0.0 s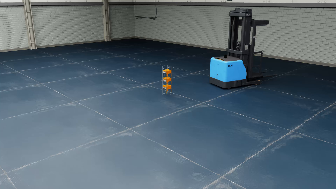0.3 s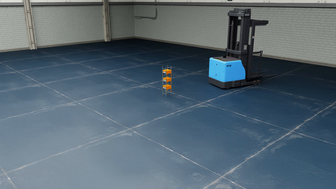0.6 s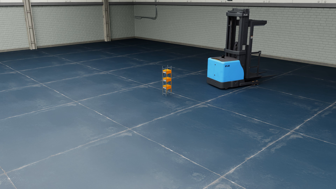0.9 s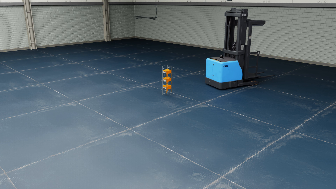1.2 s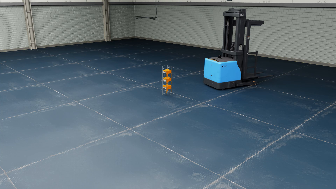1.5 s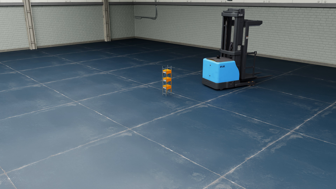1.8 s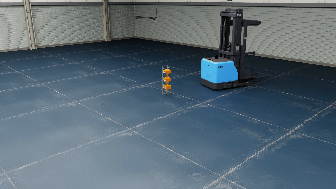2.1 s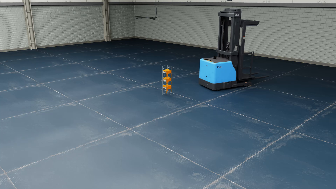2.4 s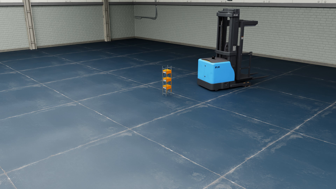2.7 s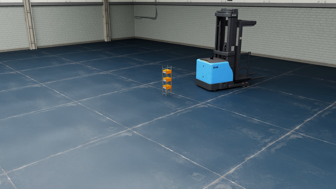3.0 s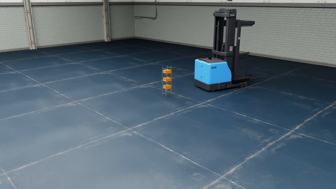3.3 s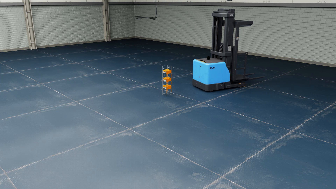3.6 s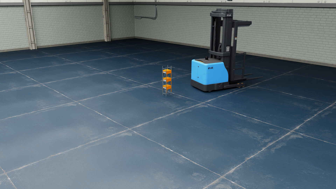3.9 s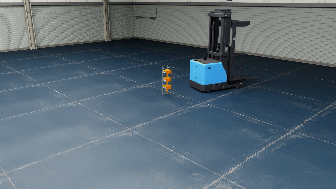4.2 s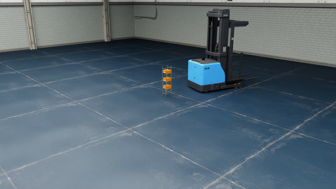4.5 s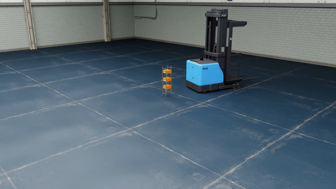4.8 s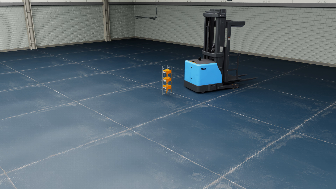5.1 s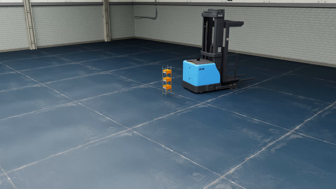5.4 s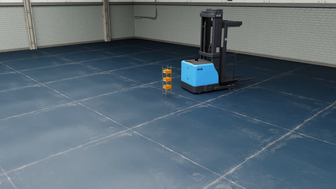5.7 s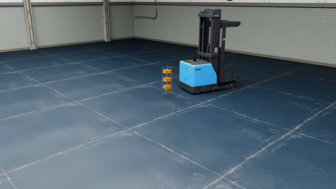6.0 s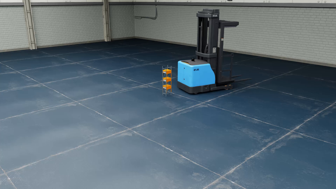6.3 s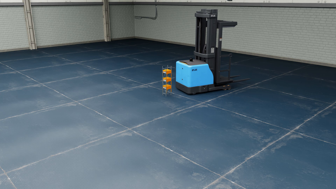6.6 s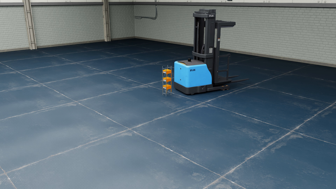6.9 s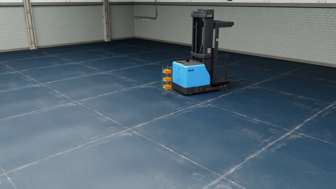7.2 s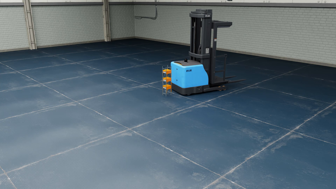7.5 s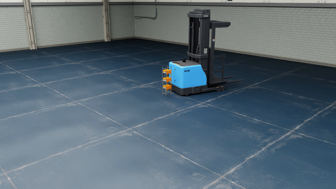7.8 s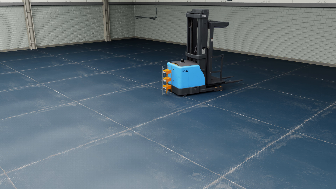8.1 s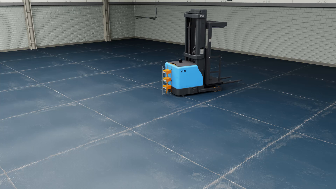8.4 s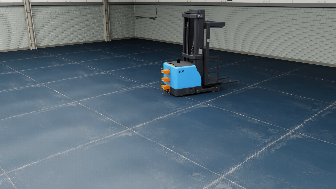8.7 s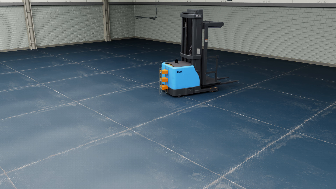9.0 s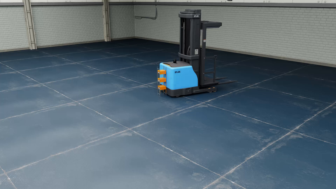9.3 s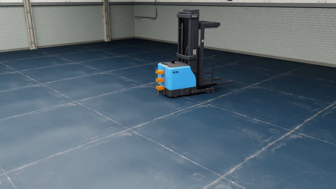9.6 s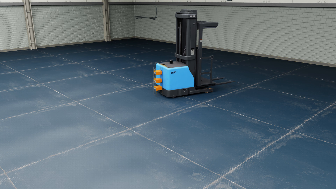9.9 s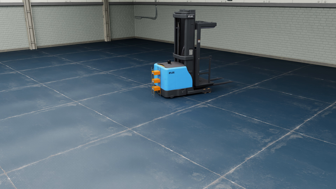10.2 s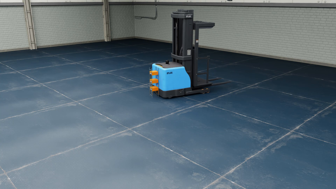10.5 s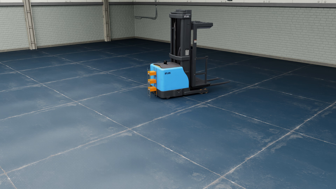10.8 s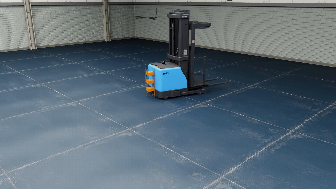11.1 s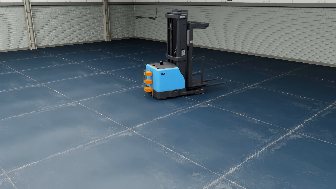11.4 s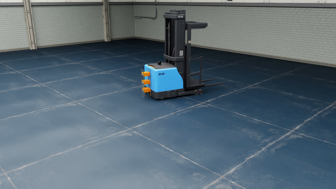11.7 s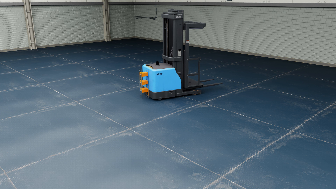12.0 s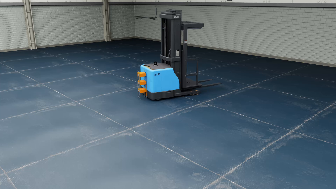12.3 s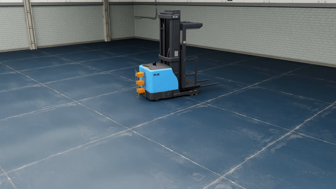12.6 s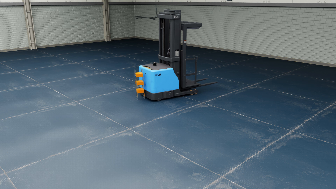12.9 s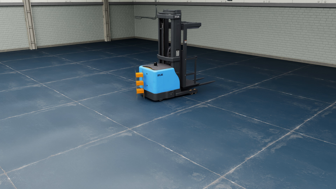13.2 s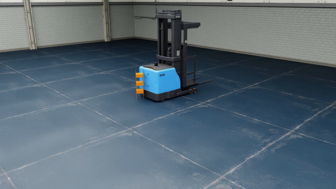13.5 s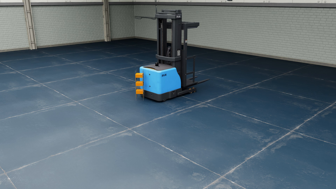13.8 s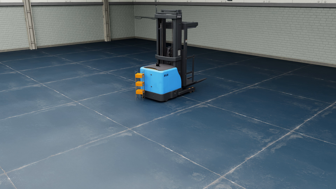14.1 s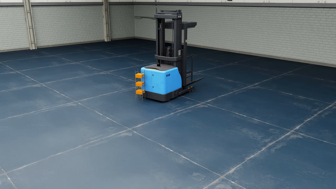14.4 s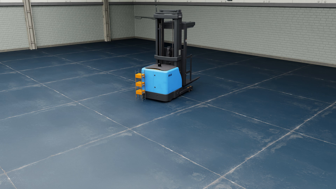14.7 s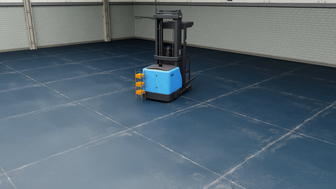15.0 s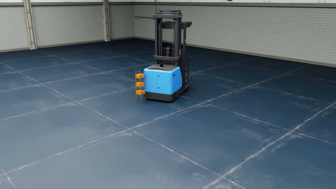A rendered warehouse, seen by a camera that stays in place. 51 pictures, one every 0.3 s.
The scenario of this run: A forklift runs into an object in its way.
